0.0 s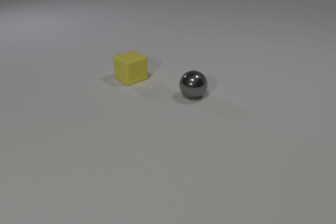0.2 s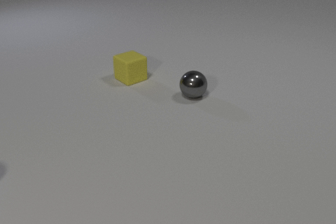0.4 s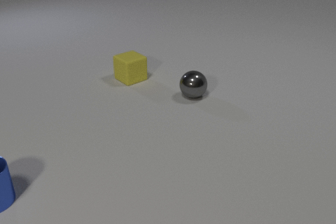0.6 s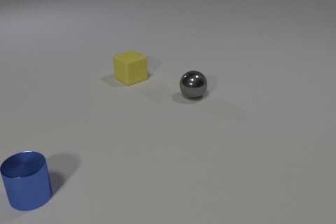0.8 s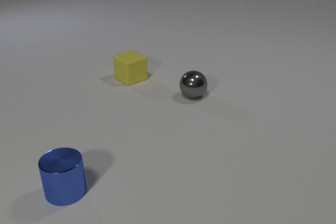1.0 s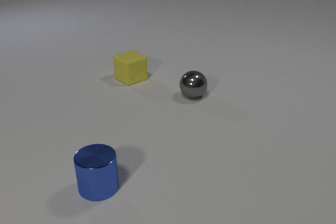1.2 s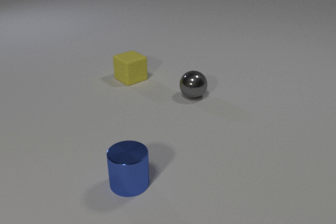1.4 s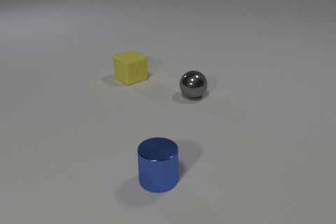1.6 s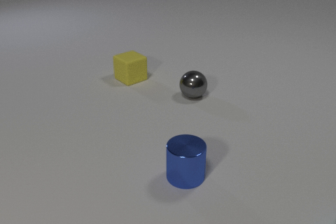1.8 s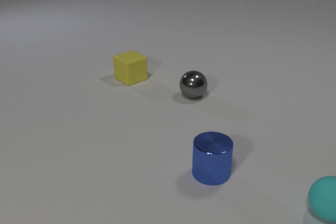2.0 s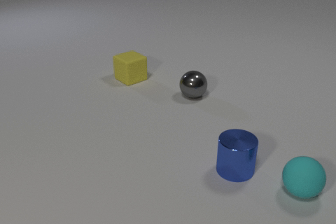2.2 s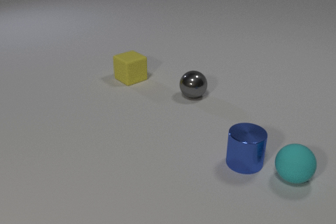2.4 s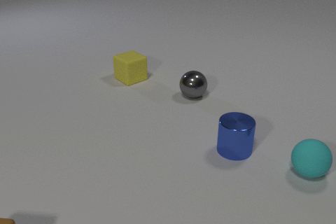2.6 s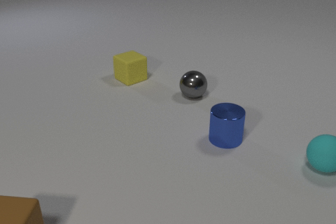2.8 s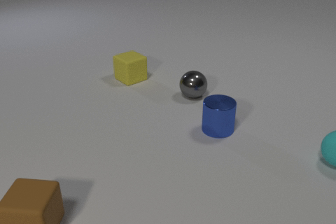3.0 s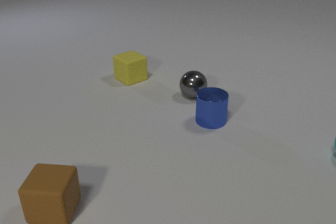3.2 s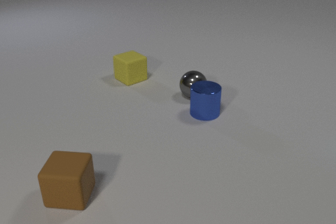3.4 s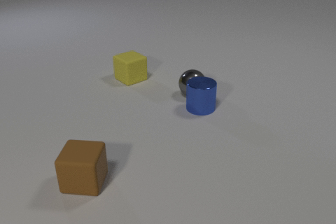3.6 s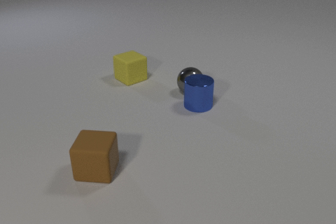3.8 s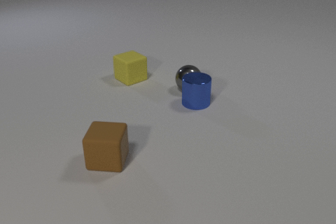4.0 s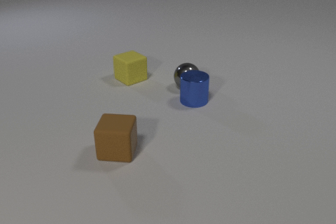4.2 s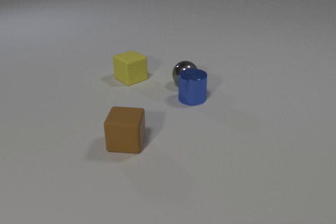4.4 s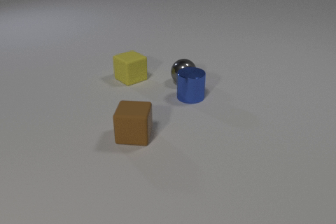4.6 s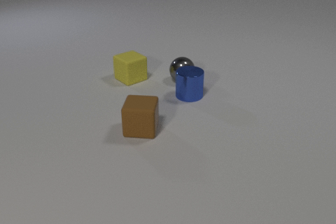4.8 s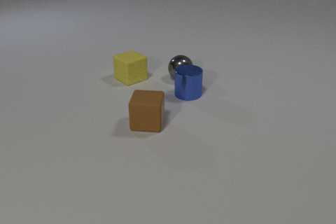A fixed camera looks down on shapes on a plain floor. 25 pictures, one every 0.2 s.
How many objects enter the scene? 3.
Are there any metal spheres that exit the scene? no.
How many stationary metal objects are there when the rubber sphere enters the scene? 1.
0.0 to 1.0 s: The blue metal cylinder comes in at the left edge, slides to the right.
1.0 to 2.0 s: The blue metal cylinder slides to the right. The cyan rubber sphere comes in at the right edge, rolls to the left and away from the camera.
2.0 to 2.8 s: The blue metal cylinder slides away from the camera. The cyan rubber sphere rolls away from the camera and to the right. The brown rubber cube comes in at the bottom edge, slides to the right and away from the camera. The blue metal cylinder and the cyan rubber sphere collide.
2.8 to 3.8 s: The blue metal cylinder slides away from the camera and to the left. The cyan rubber sphere rolls away from the camera and to the right, leaves at the right edge. The gray metal sphere rolls away from the camera. The brown rubber cube slides away from the camera and to the right. The blue metal cylinder and the gray metal sphere collide.
3.8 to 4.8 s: The blue metal cylinder slides away from the camera and to the left. The gray metal sphere rolls away from the camera. The brown rubber cube slides away from the camera and to the right.
